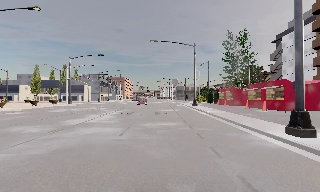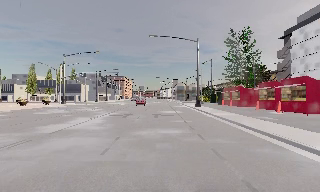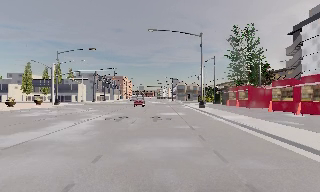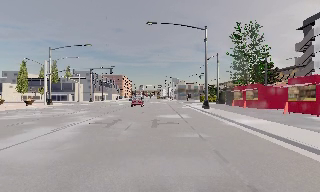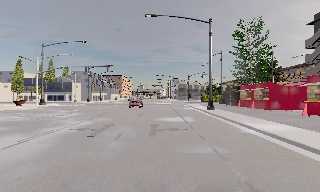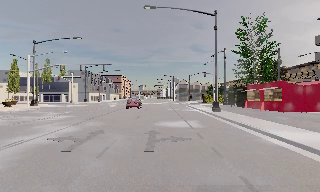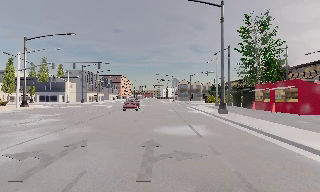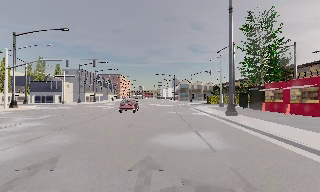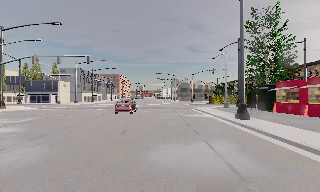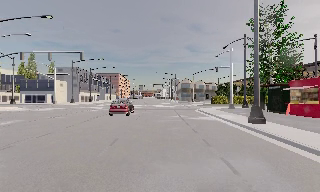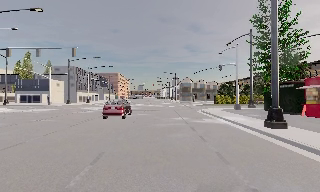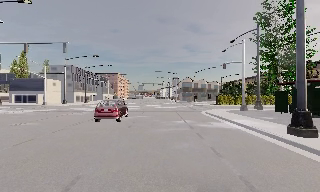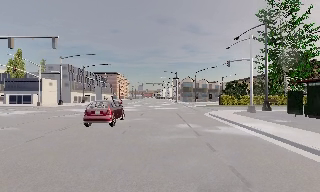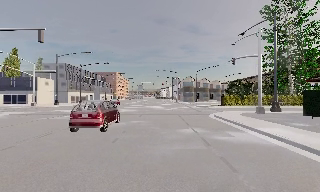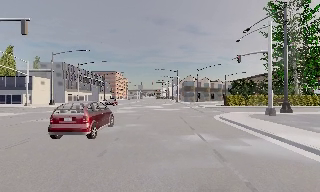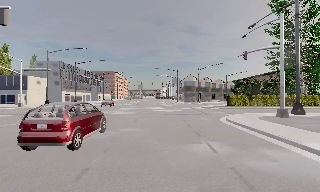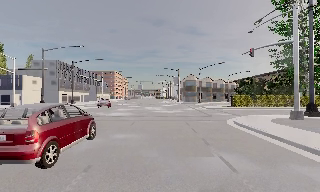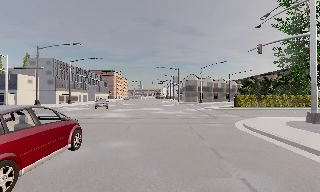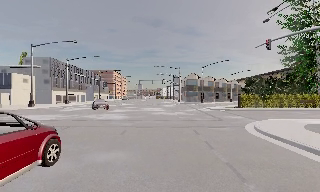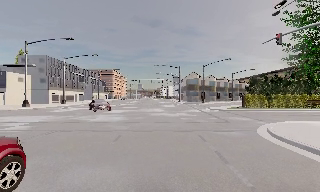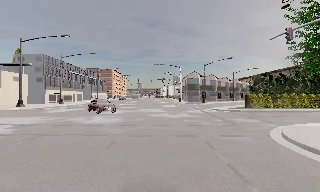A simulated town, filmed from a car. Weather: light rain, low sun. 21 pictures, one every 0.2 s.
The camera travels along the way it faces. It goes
forward.
0.0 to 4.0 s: The camera travels forward, about 30 m, so what stands in front looms larger. It loses speed.
The film runs forward here.
